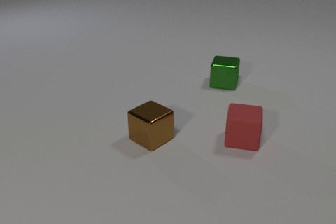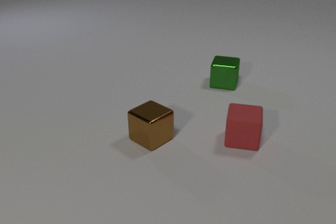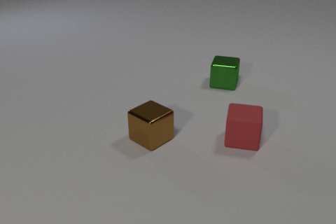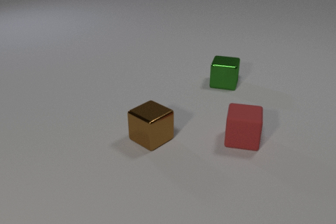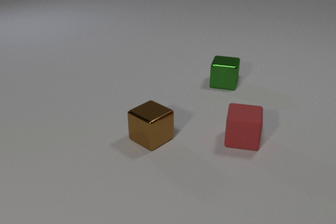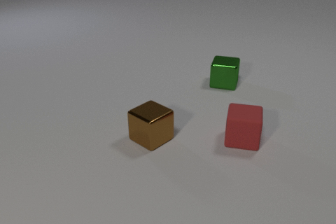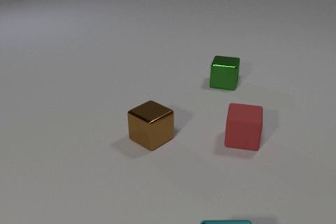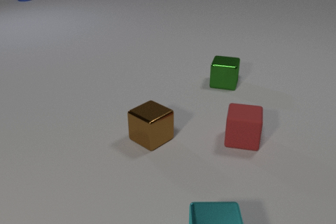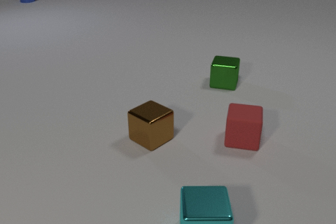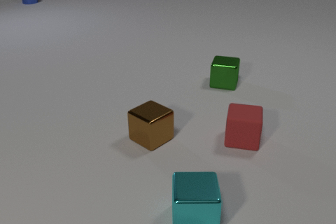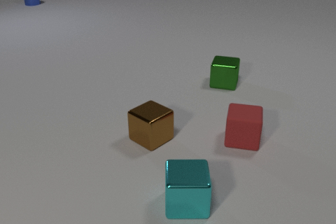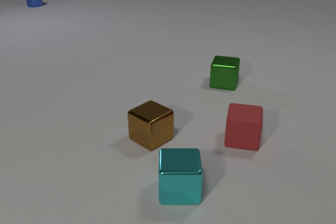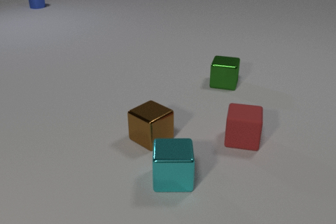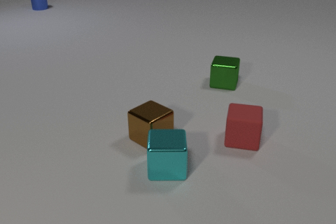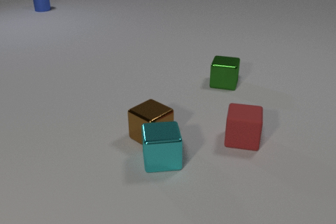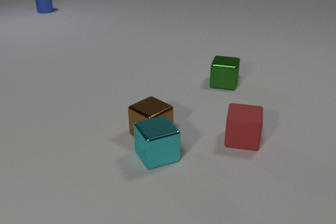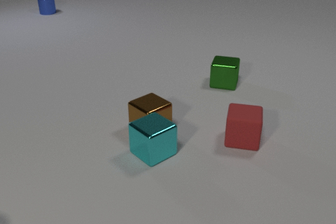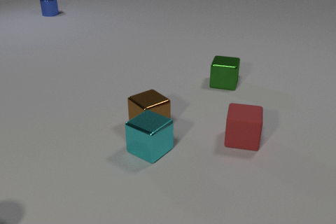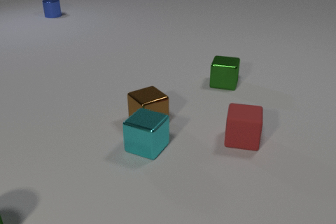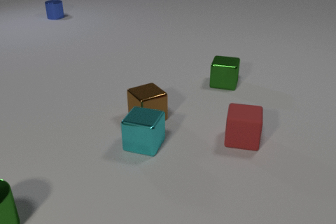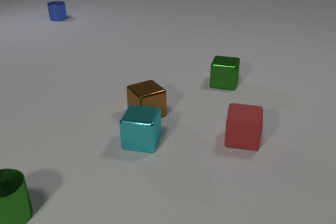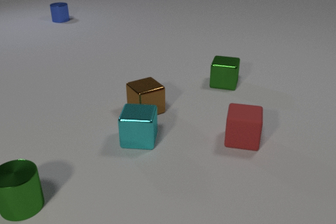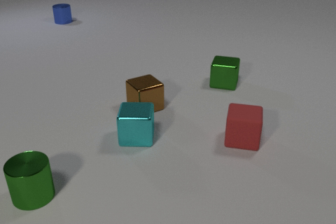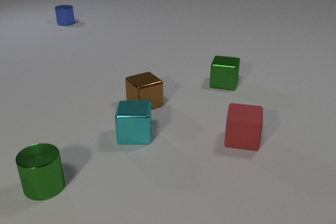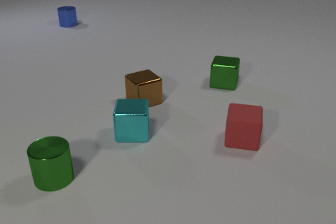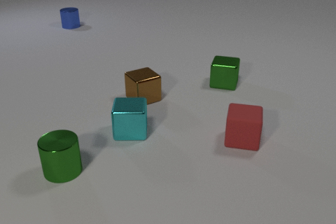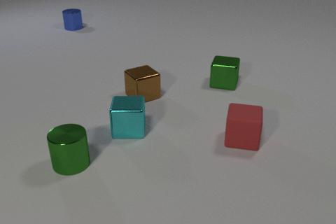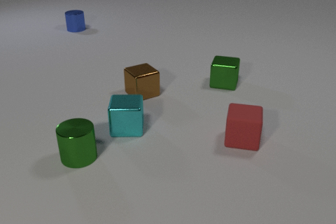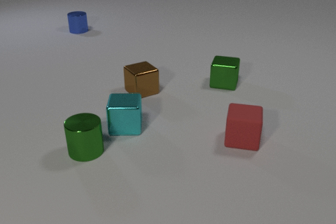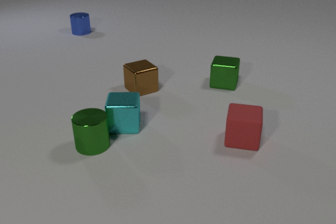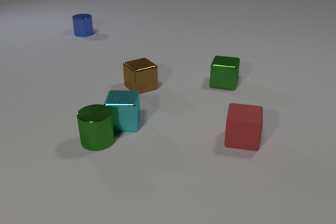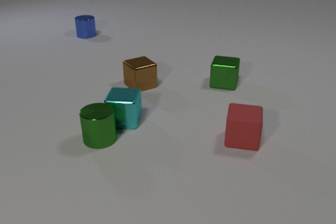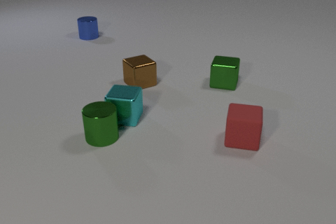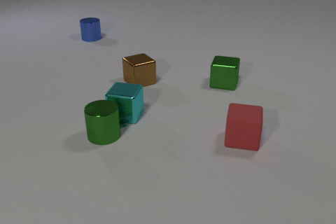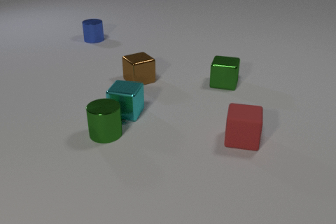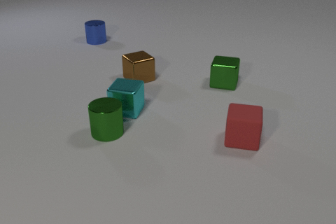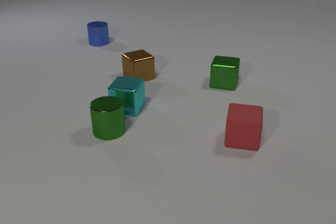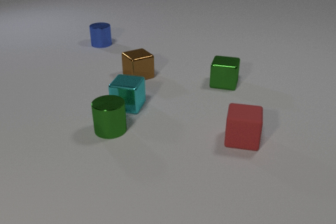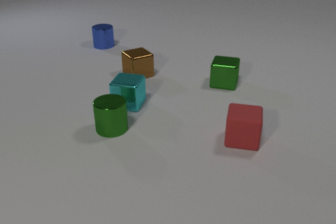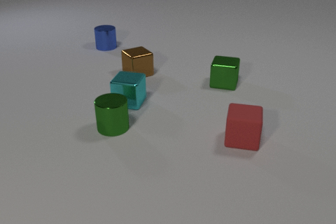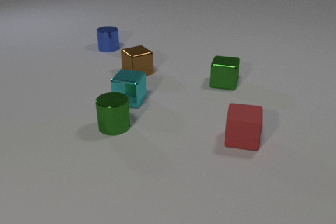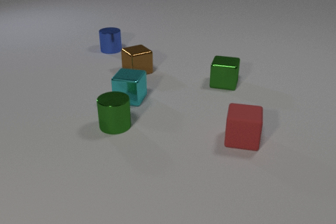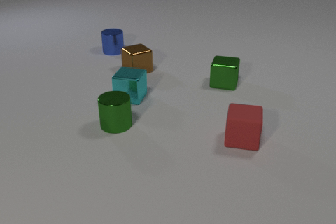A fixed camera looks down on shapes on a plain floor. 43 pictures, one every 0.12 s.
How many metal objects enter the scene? 3.
What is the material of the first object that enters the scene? metal.
What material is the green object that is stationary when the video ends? metal.
0.00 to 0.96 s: The cyan metal cube comes in at the bottom edge, slides away from the camera and to the left. The blue metal cylinder comes in at the top edge, slides toward the camera.
0.96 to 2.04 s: The cyan metal cube slides away from the camera and to the left, spins counterclockwise seen from above by about 60 degrees, its near face sliding to the right. The brown metal cube slides away from the camera. The blue metal cylinder slides toward the camera. The cyan metal cube and the brown metal cube collide.
2.04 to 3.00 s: The cyan metal cube slides away from the camera and to the left, spins so that its near face slides to the right, counterclockwise seen from above. The brown metal cube slides away from the camera. The green metal cylinder comes in at the left edge, slides to the right and away from the camera. The blue metal cylinder slides toward the camera.
3.00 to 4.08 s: The cyan metal cube slides away from the camera. The brown metal cube slides away from the camera. The green metal cylinder slides away from the camera and to the right. The blue metal cylinder slides toward the camera and to the right. The cyan metal cube and the green metal cylinder collide.
4.08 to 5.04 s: The cyan metal cube slides away from the camera. The brown metal cube slides away from the camera. The green metal cylinder slides away from the camera and to the right. The blue metal cylinder slides toward the camera and to the right.
